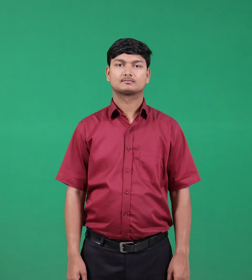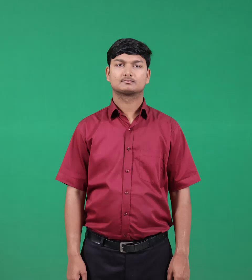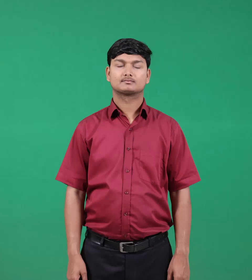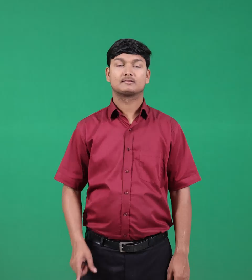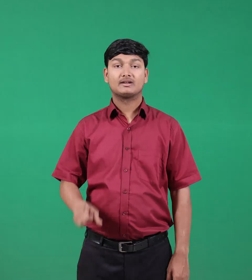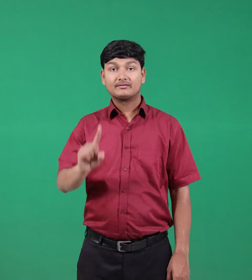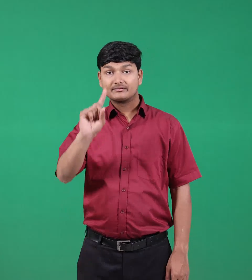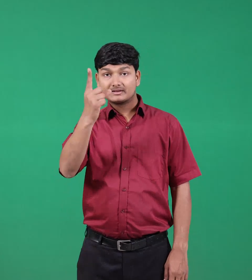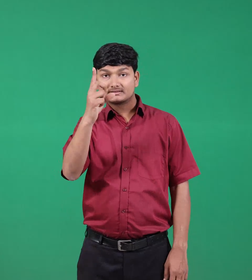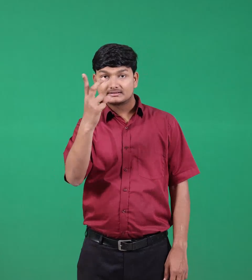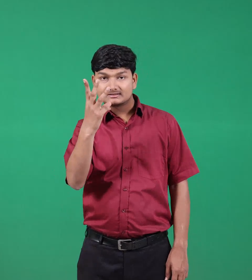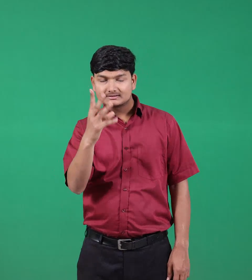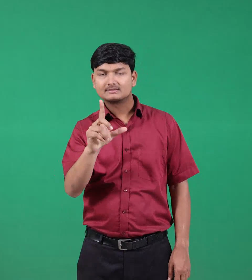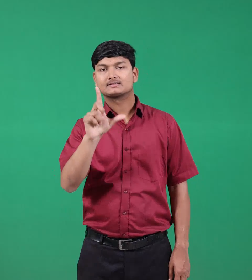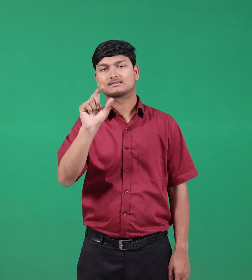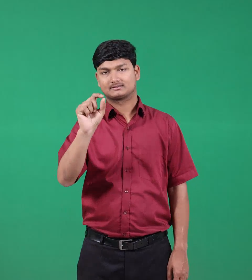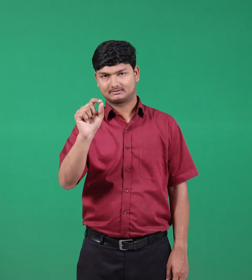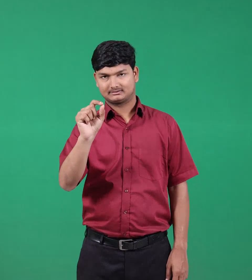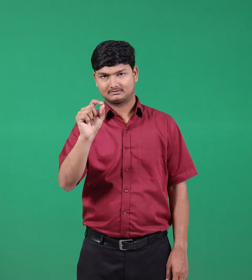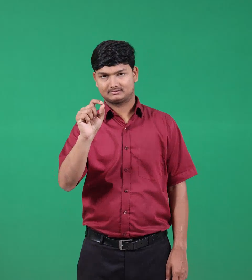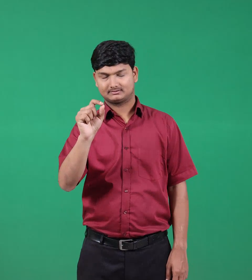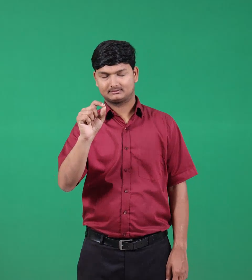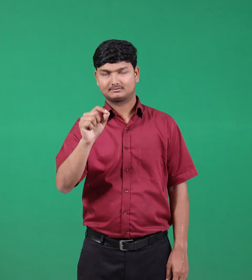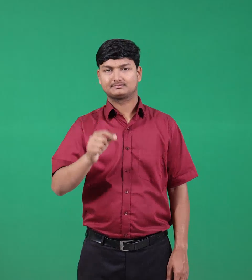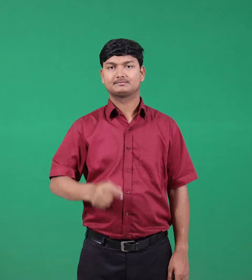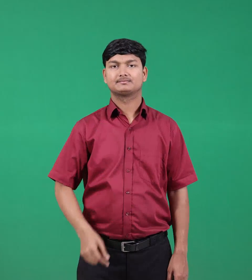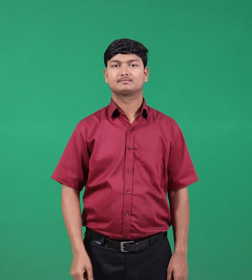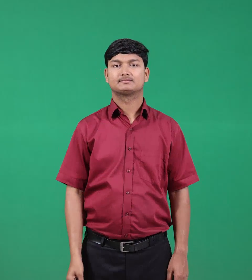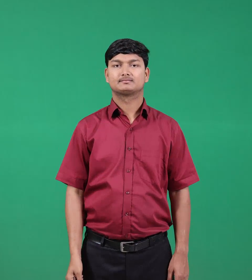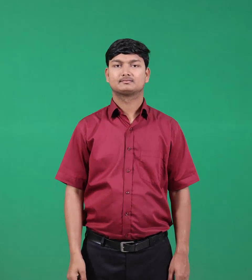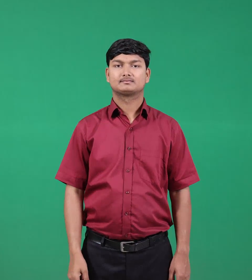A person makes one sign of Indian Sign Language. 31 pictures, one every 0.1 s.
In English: tenth
